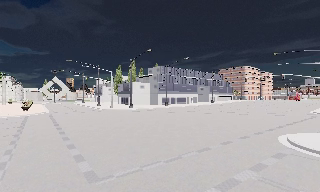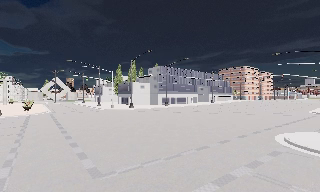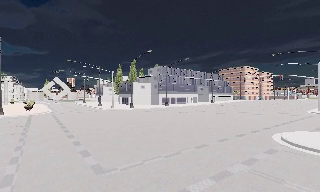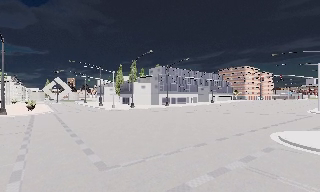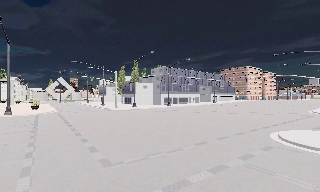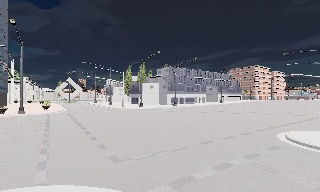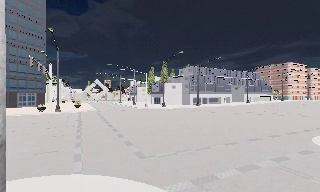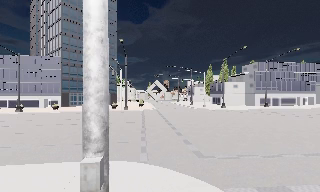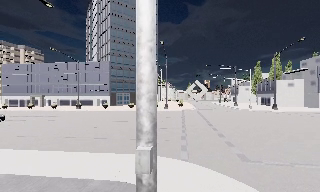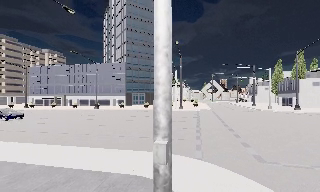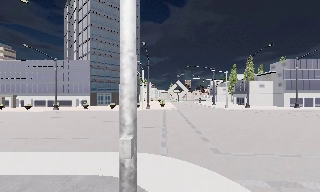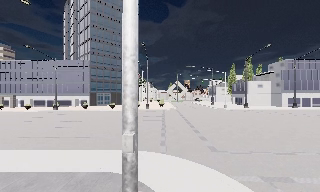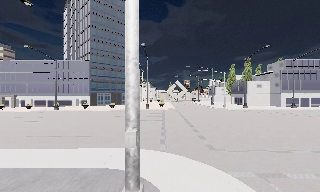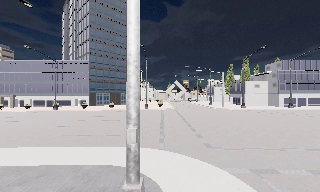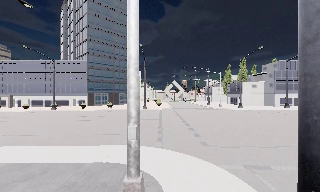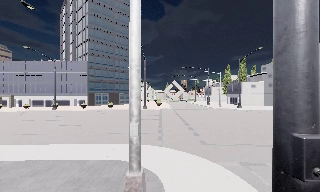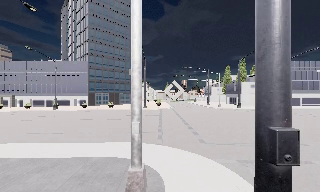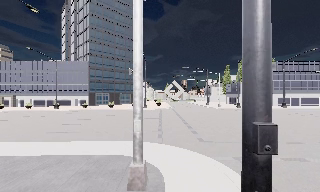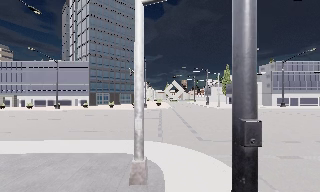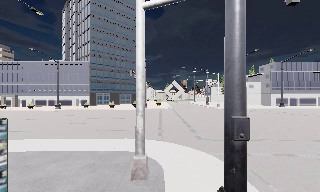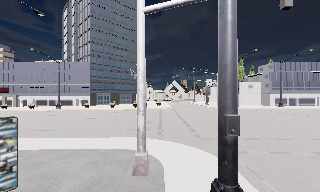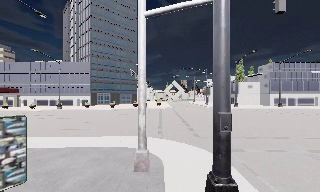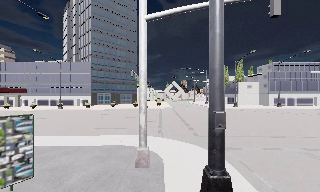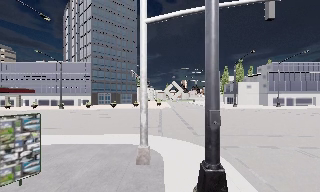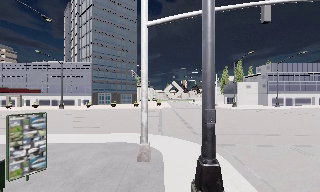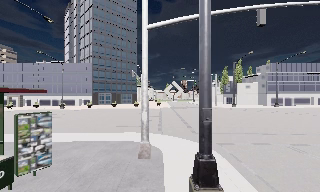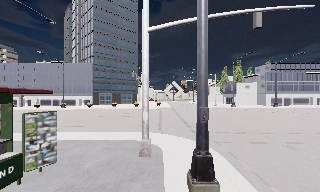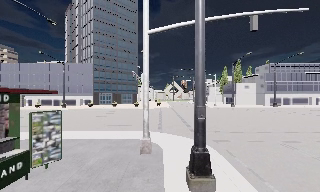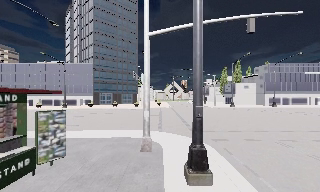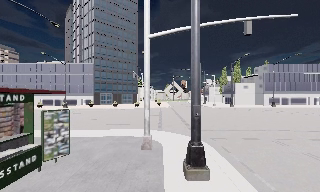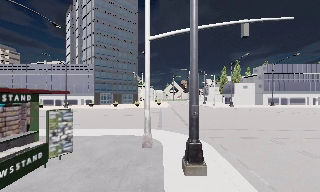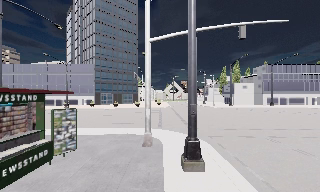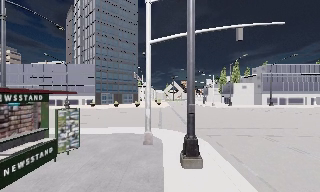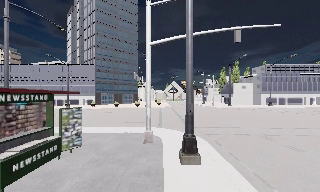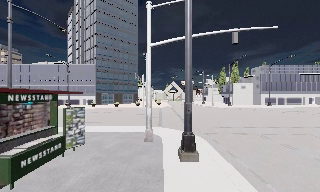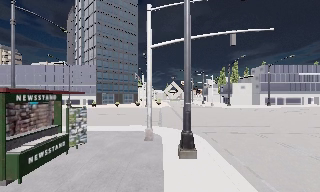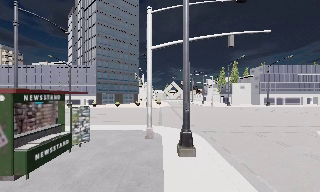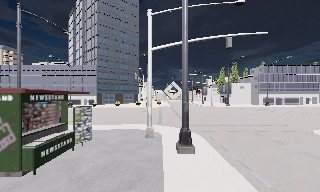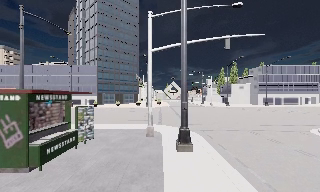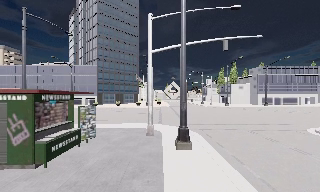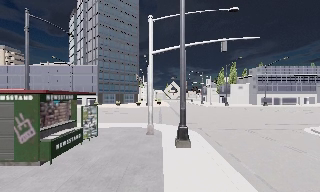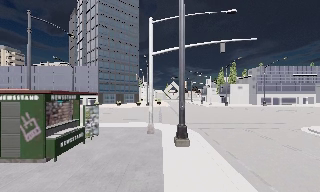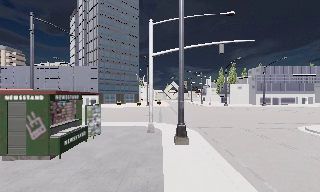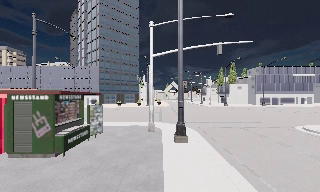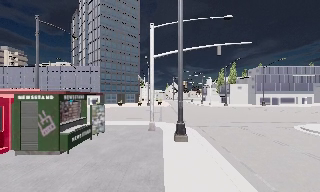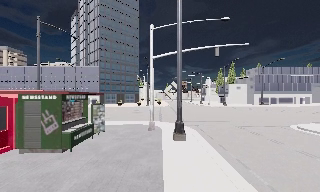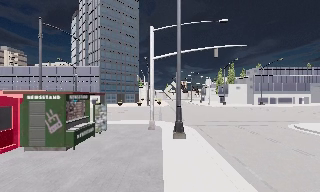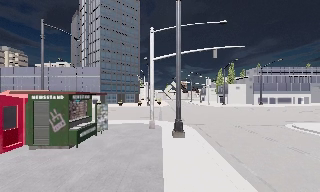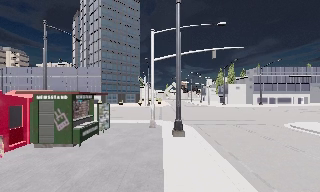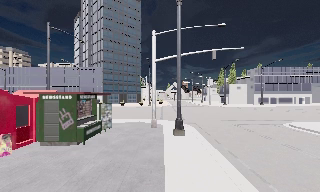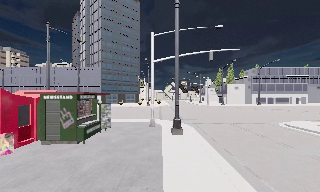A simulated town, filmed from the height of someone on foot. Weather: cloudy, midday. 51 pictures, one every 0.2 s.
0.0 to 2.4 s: The camera swings to its left by about 40 degrees, and the scene slides to the right. It travels backward, about 3 m.
2.4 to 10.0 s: The camera travels backward, about 10 m, so what stands in front gets smaller.
The film runs backward here.
